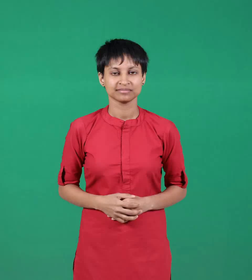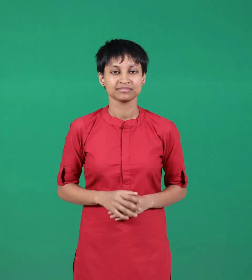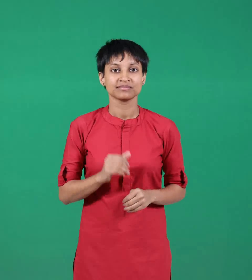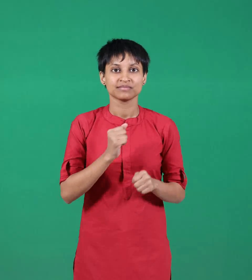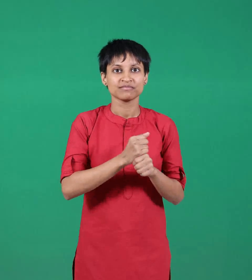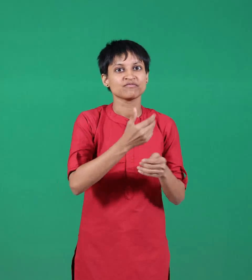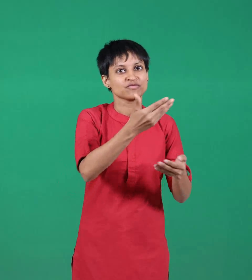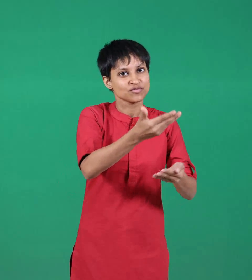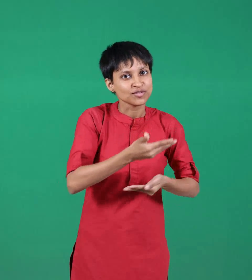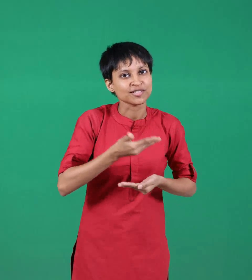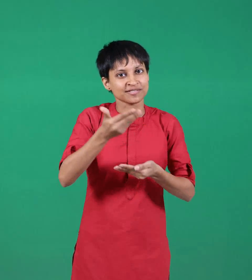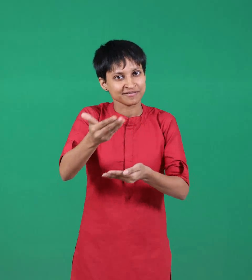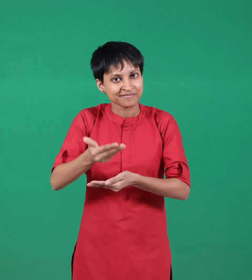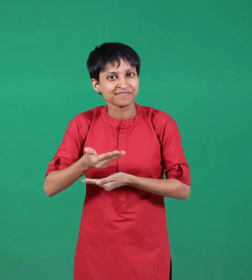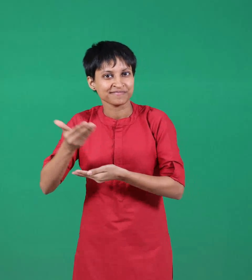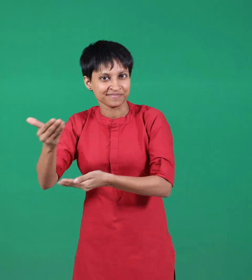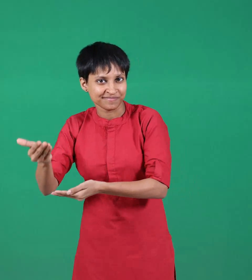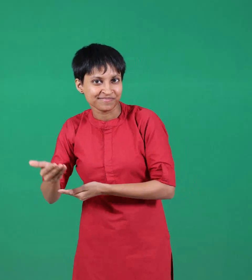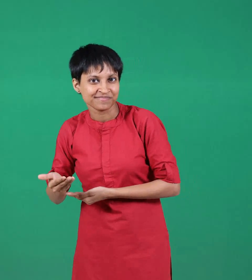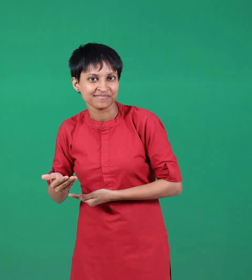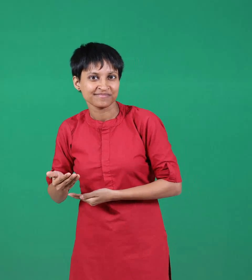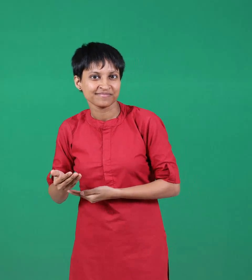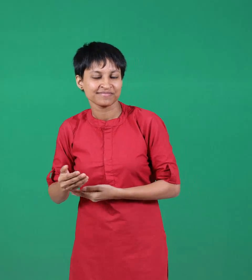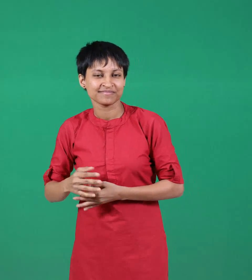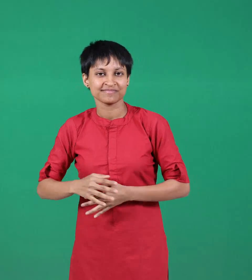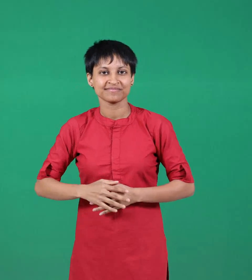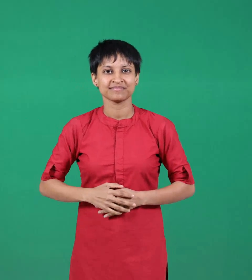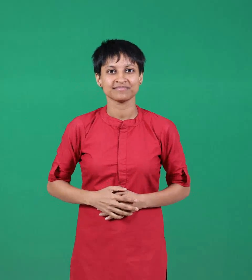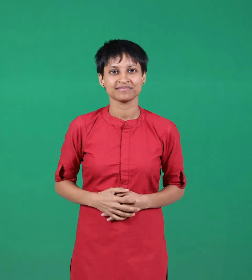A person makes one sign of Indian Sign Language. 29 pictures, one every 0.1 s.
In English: guests
